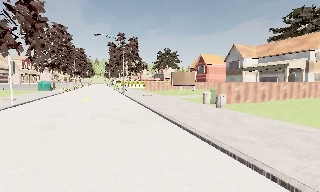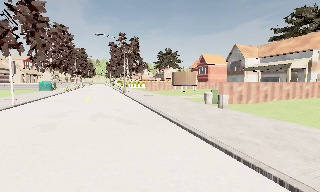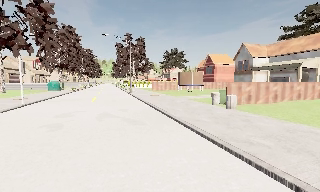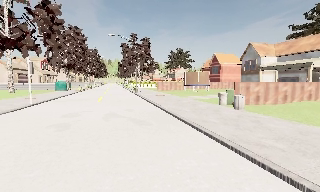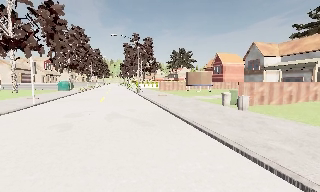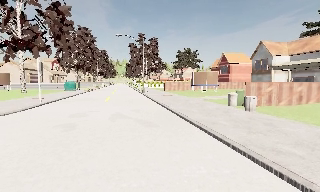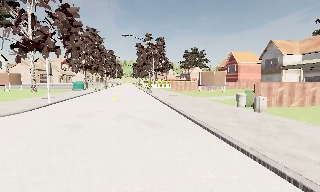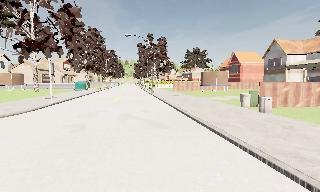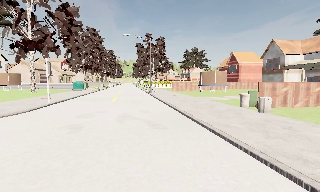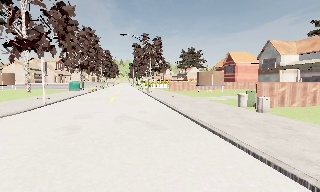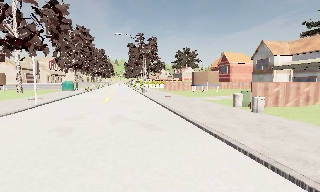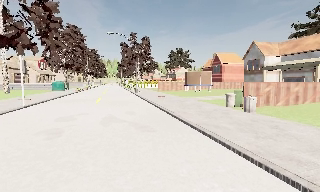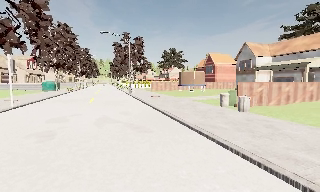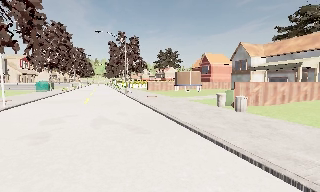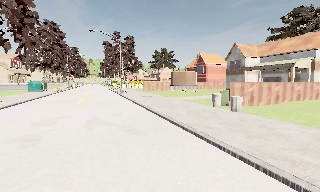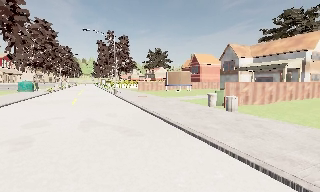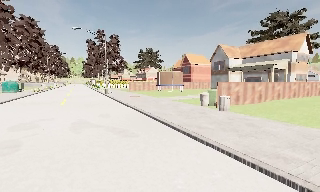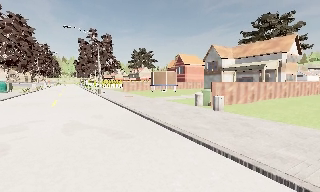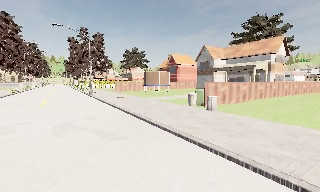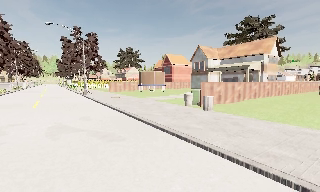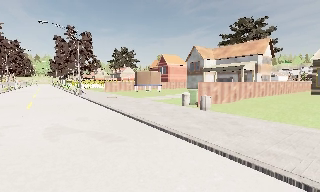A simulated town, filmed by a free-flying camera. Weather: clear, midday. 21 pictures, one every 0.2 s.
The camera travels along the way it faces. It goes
forward.
0.0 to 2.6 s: The camera travels forward and to its left, about 1.5 m, so what stands in front looms larger.
2.6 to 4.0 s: The camera pans to its right, which is clockwise from overhead, by about 15 degrees. It travels to its left, about 1 m.
The film runs forward here.
